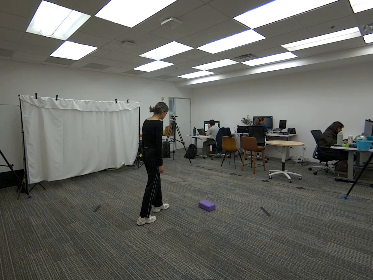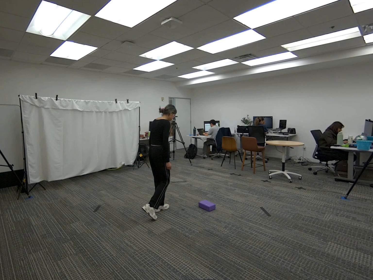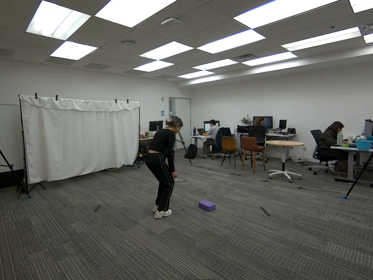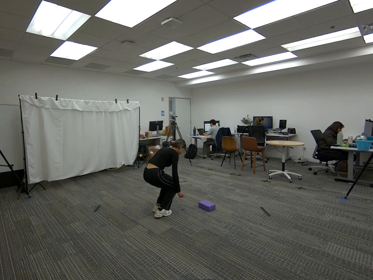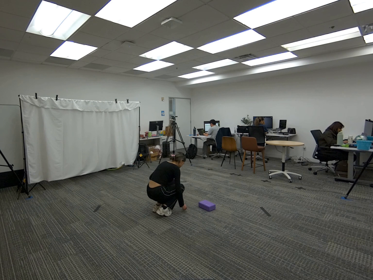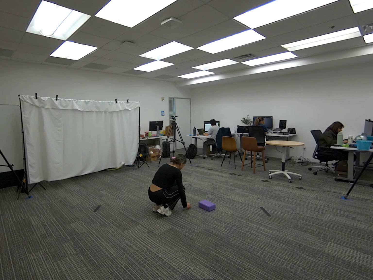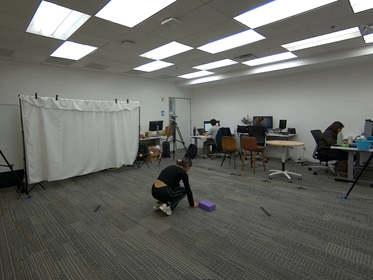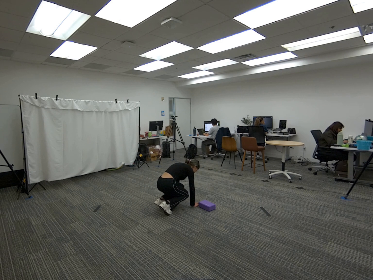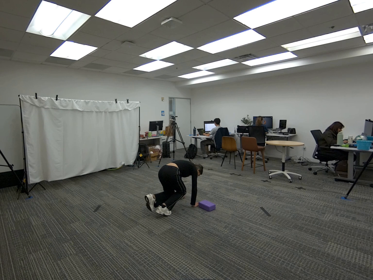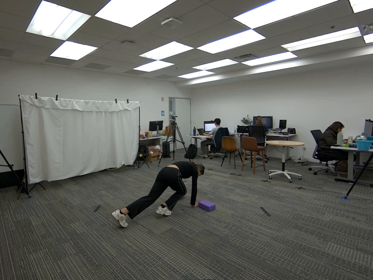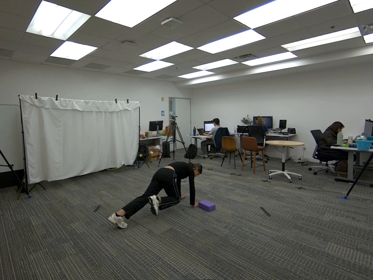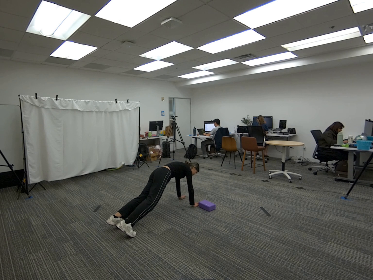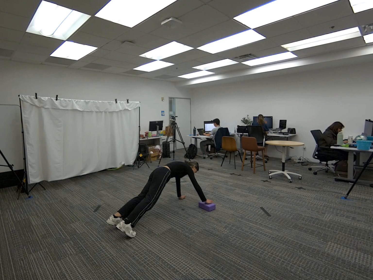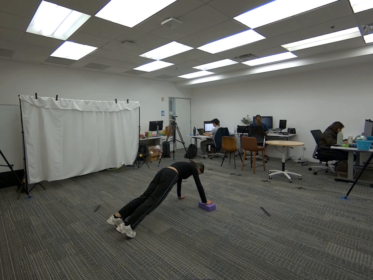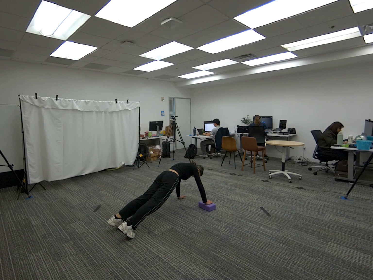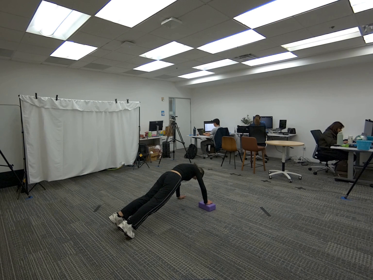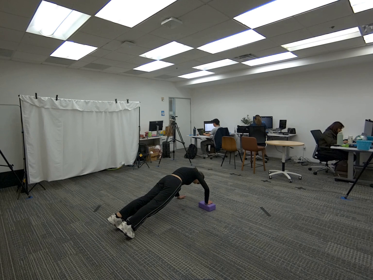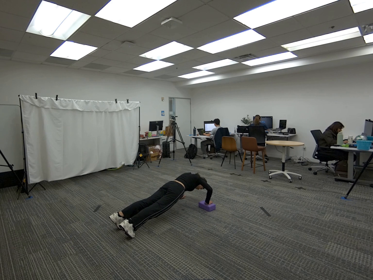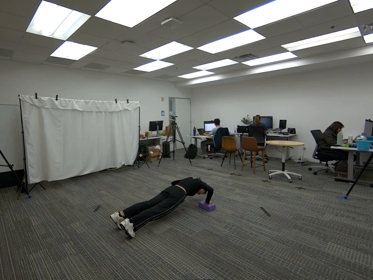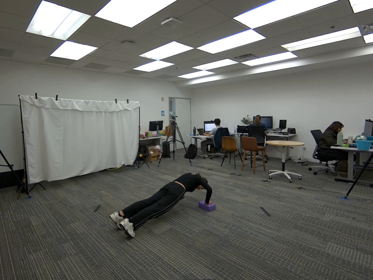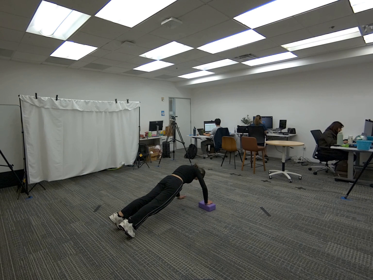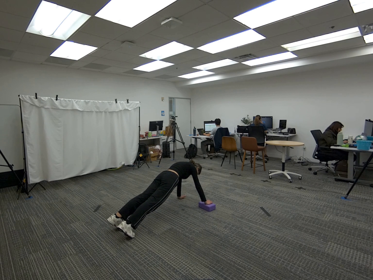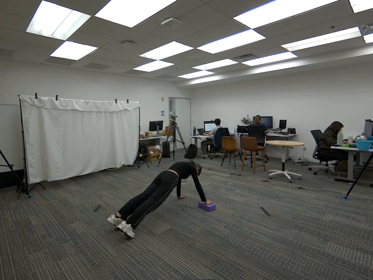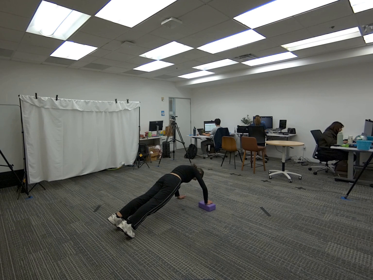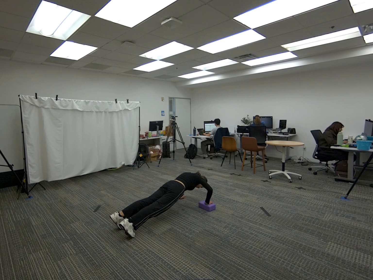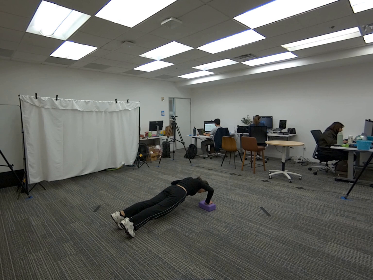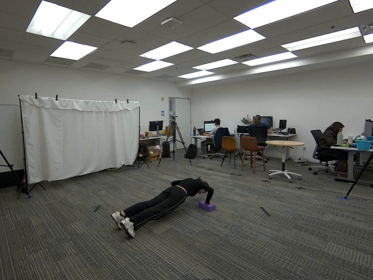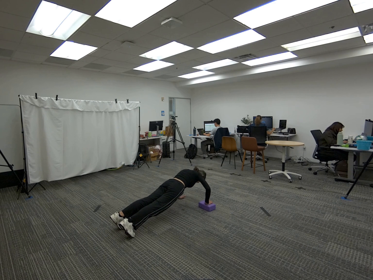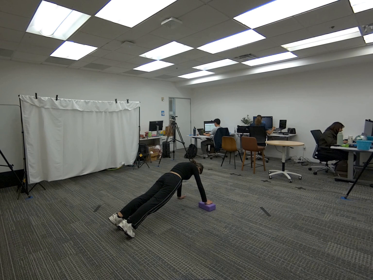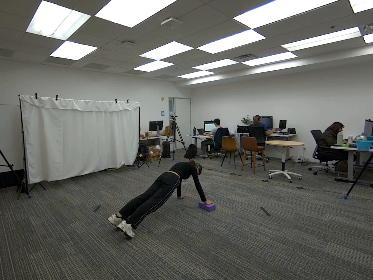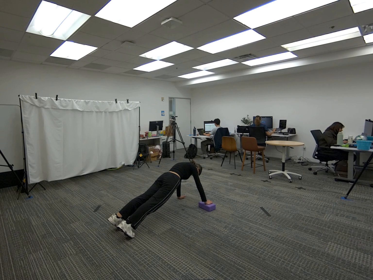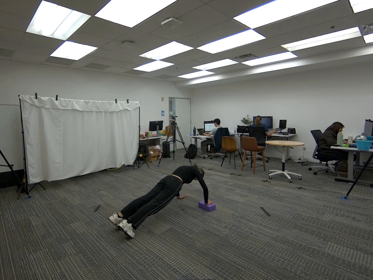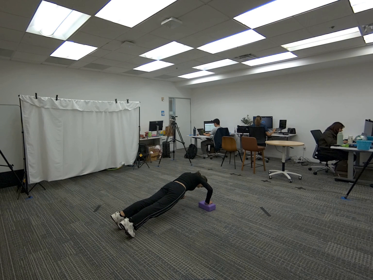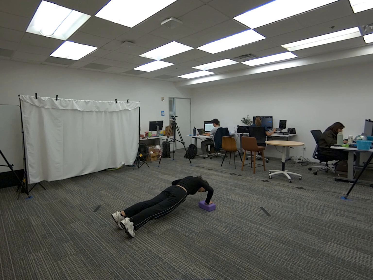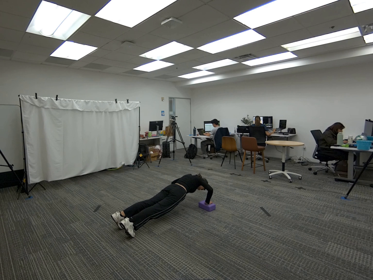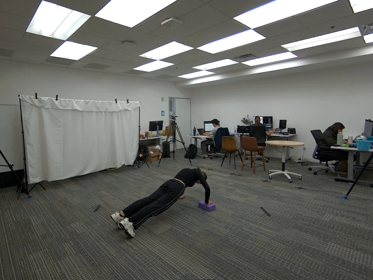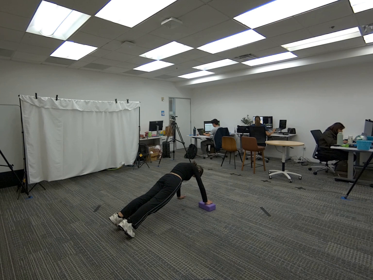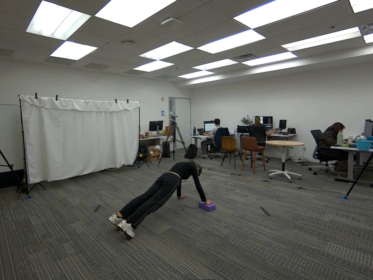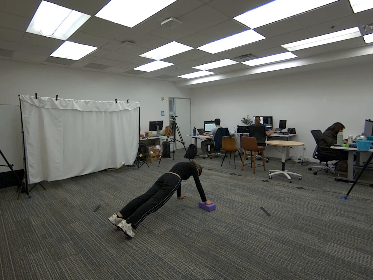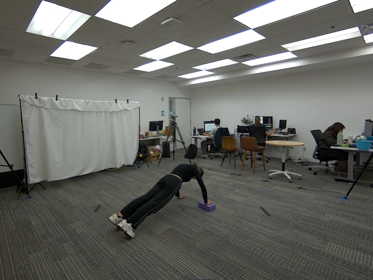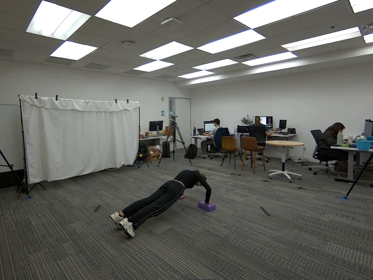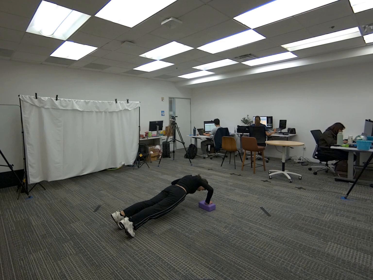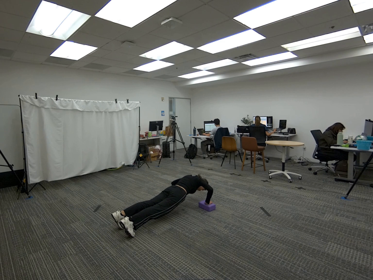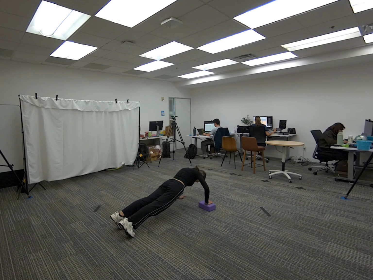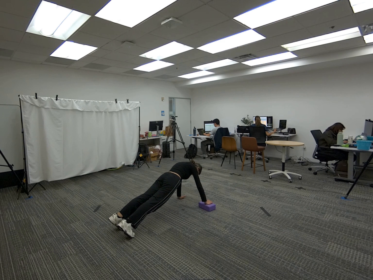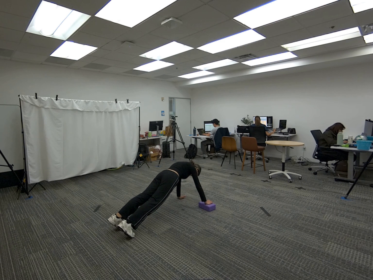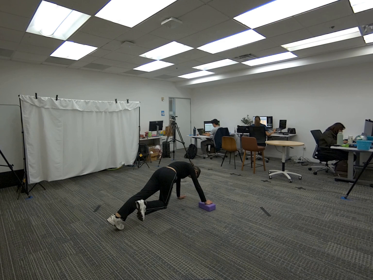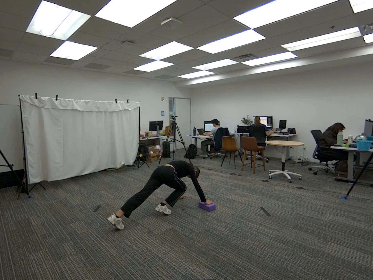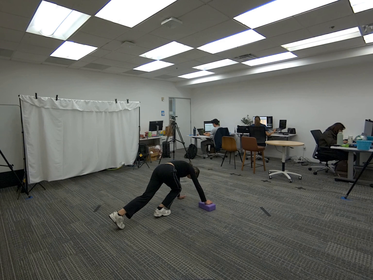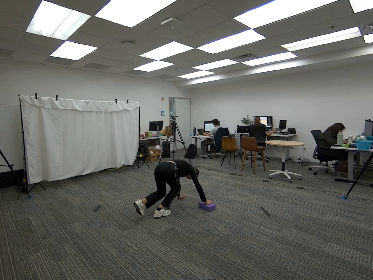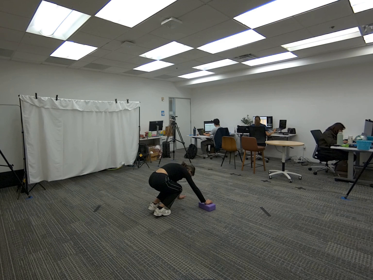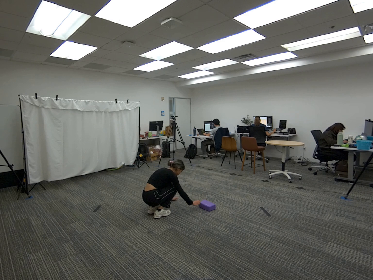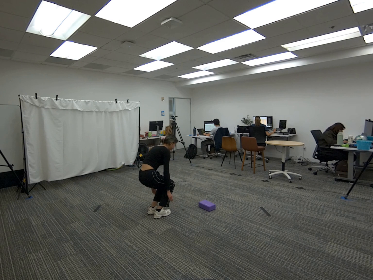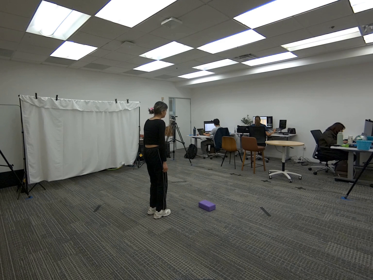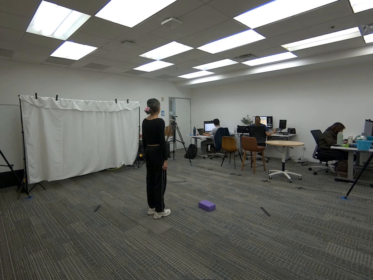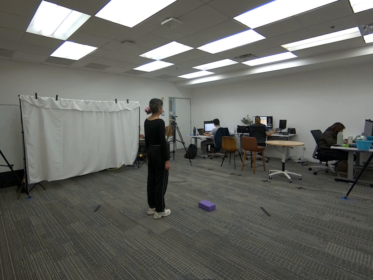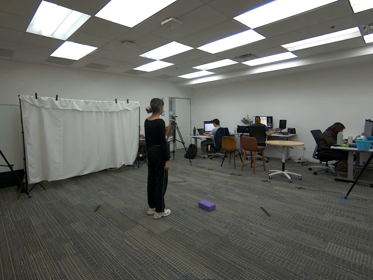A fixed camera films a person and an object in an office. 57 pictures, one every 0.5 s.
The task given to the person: Walk over to the yoga block and use the yoga block as support as you perform a few push ups. Stand up when complete.
